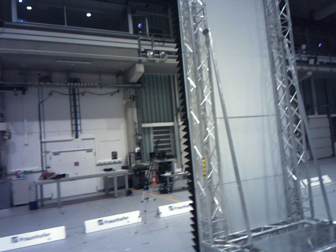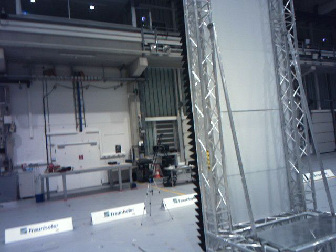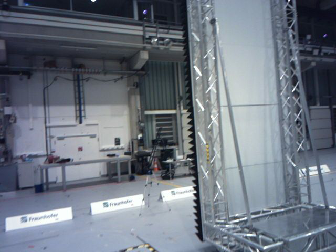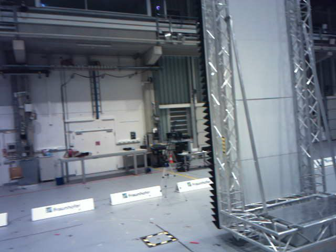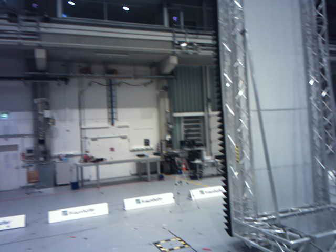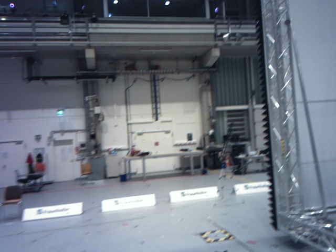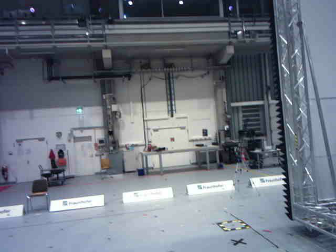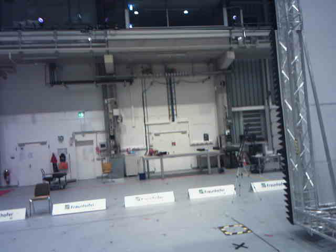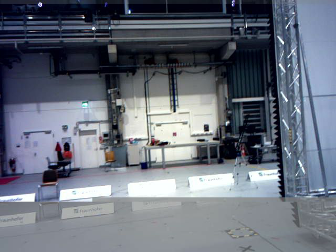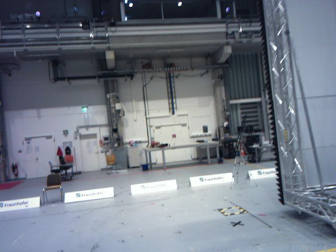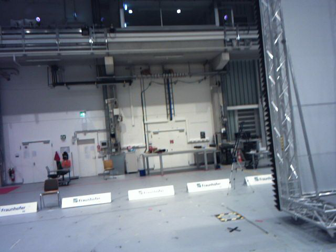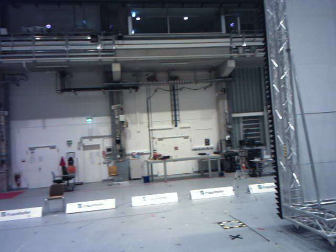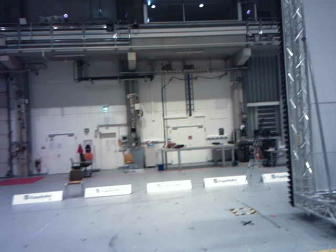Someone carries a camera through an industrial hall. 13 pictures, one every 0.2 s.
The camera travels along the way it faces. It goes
backward.
0.0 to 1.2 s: The camera swings to its left by about 25 degrees, and the scene slides to the right. It travels backward, about 1.2 m, so what stands in front gets smaller.
1.2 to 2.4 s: The camera travels backward, about 1 m, so what stands in front gets smaller. It loses speed.
The film runs backward here.
